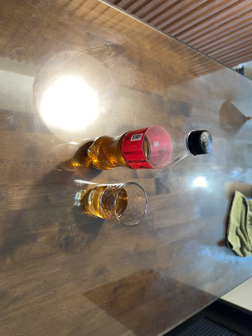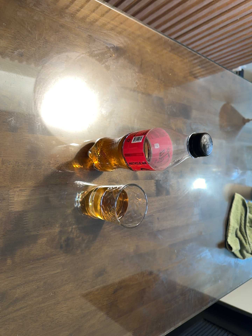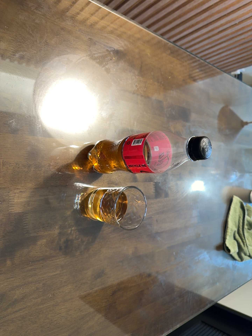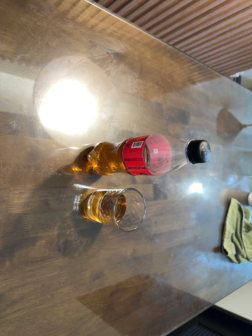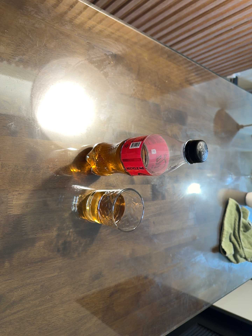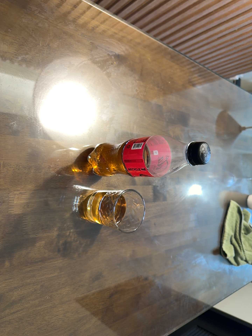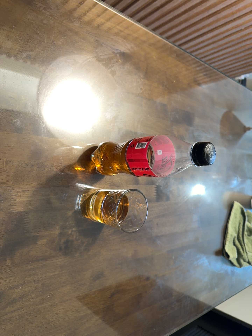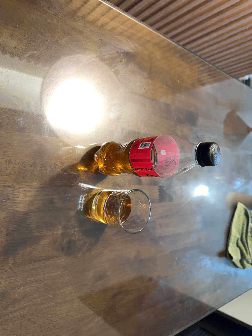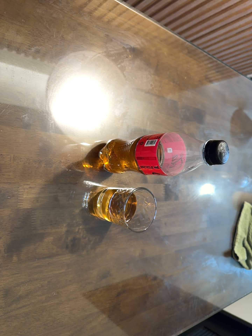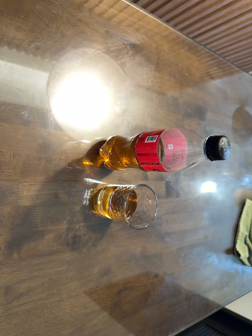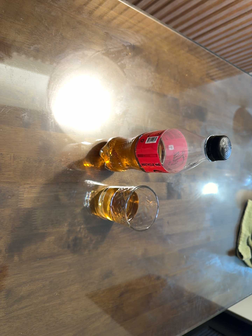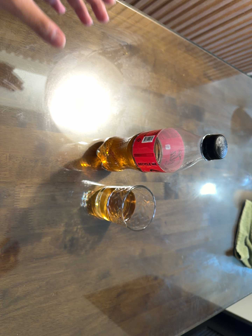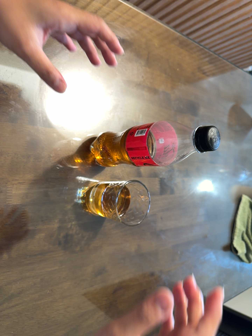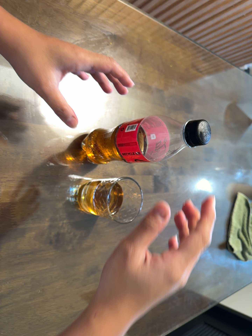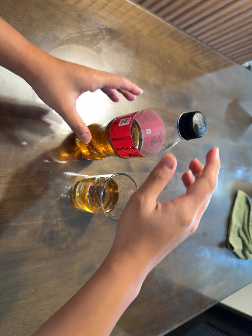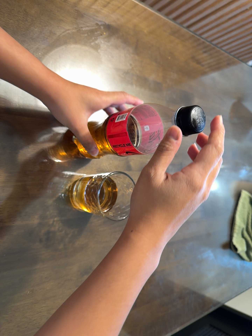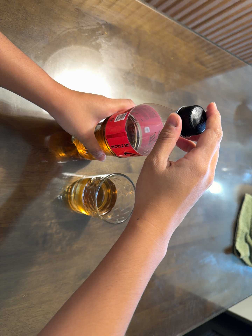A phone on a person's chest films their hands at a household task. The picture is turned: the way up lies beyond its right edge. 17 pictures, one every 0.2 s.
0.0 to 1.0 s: The camera keeps its place and its aim.
1.0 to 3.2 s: The camera travels forward, about 8 cm, so what stands in front looms larger.
The film runs backward here.
